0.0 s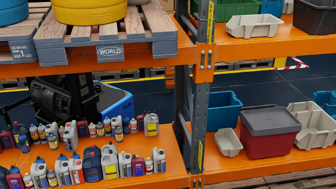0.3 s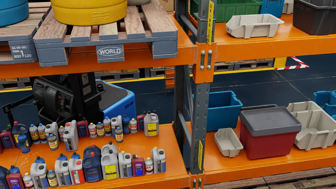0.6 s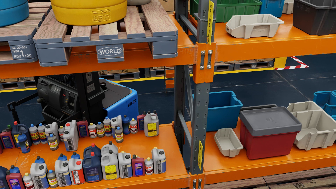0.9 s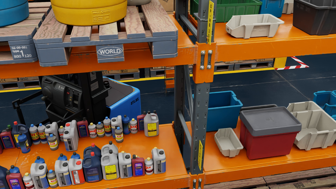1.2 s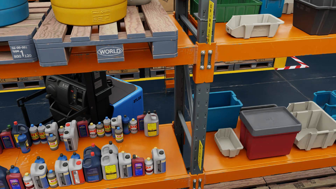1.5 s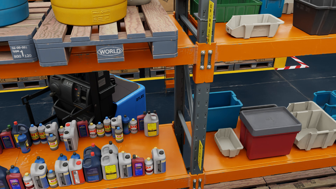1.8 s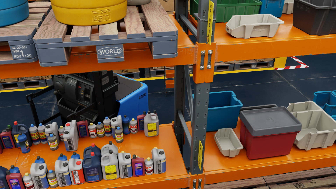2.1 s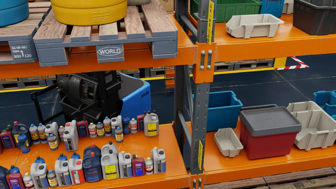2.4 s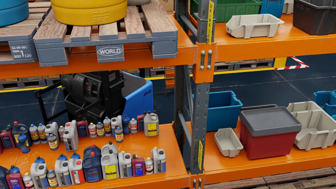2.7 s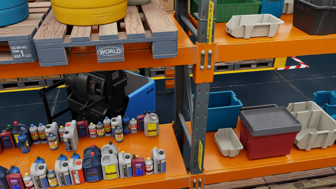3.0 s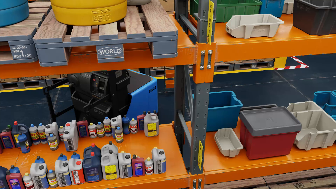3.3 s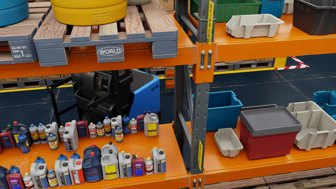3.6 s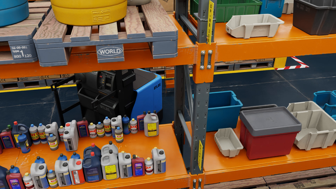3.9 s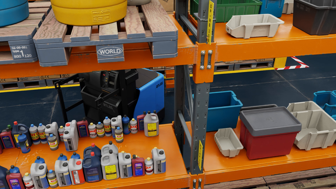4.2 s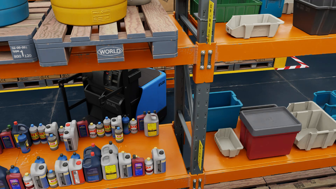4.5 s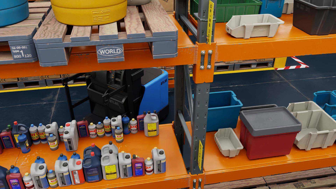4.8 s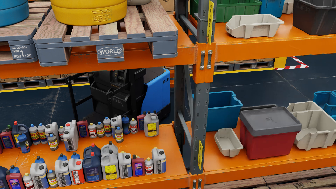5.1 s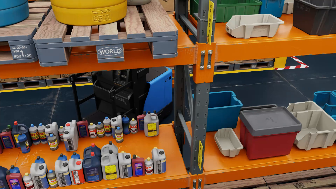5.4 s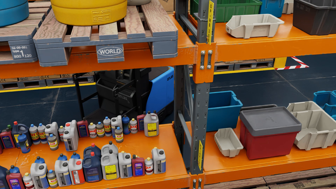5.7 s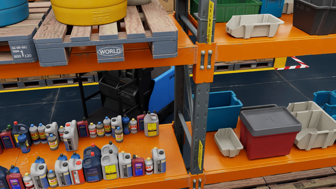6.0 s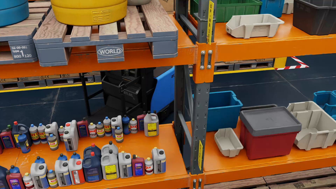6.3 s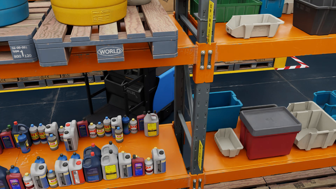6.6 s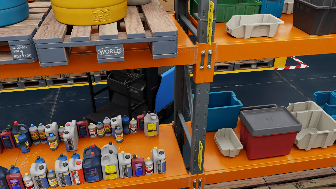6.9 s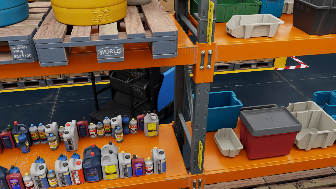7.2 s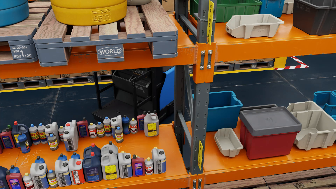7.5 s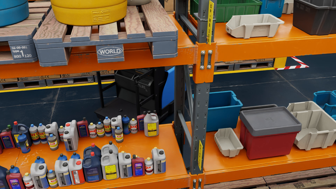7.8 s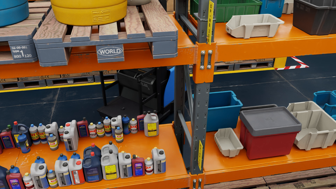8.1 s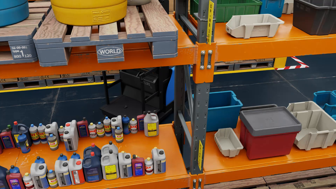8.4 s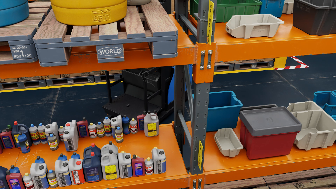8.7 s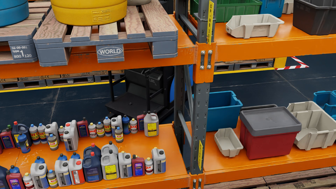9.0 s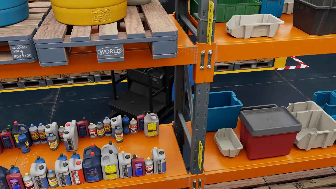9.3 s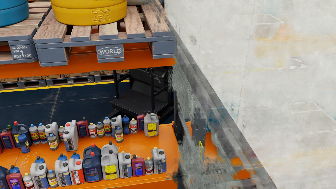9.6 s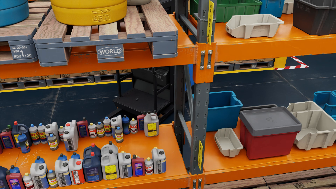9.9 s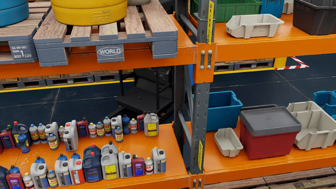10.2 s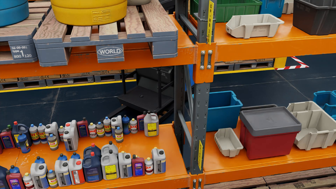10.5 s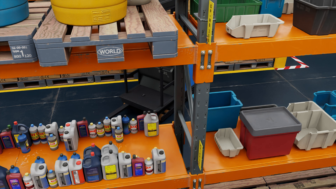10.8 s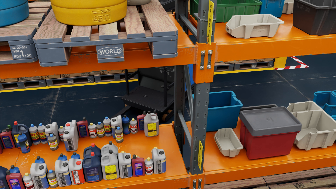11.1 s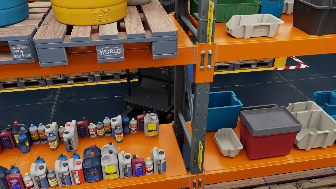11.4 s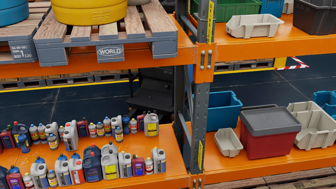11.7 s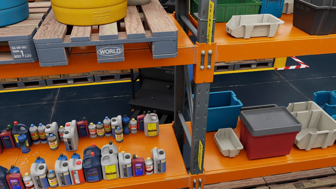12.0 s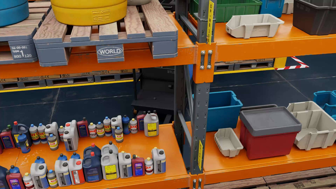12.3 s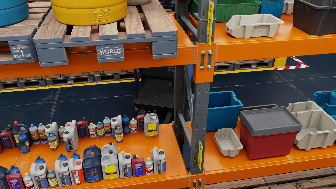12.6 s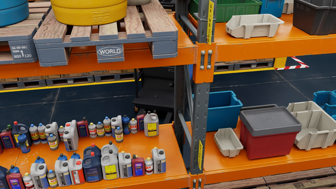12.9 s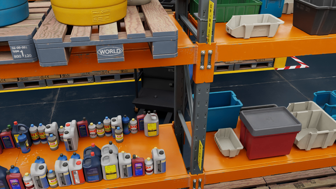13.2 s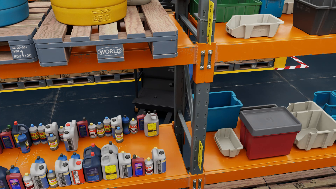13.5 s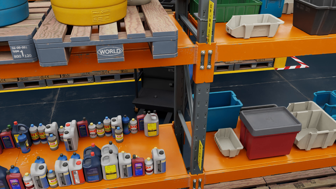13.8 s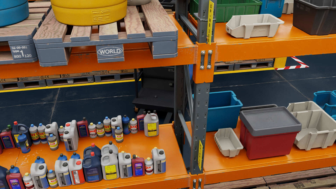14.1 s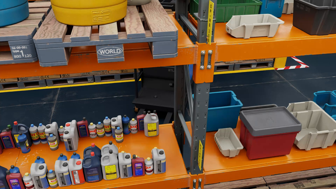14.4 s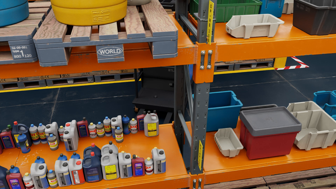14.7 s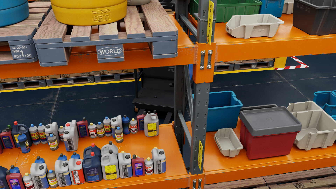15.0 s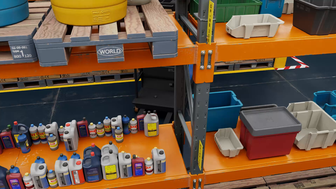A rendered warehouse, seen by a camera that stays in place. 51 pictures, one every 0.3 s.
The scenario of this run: A forklift runs into an object in its way.
